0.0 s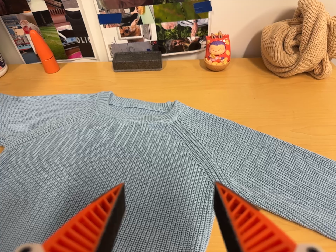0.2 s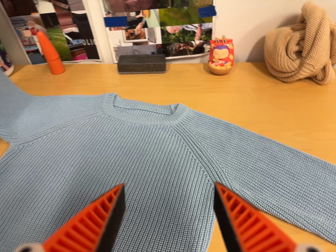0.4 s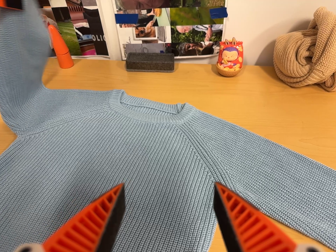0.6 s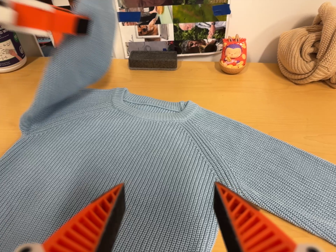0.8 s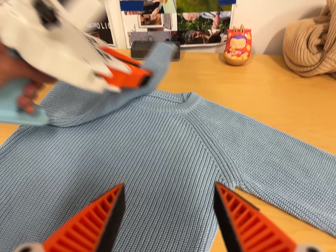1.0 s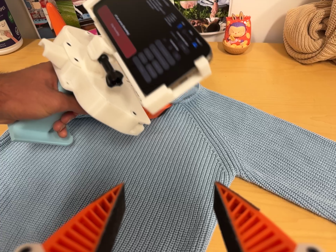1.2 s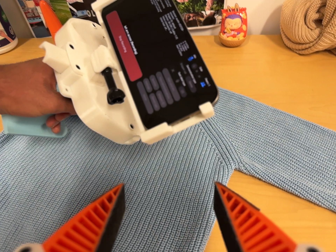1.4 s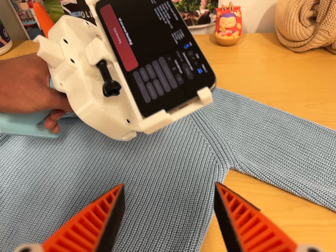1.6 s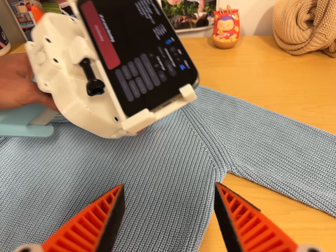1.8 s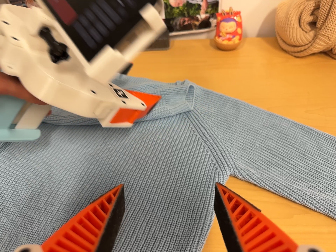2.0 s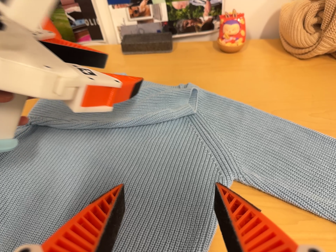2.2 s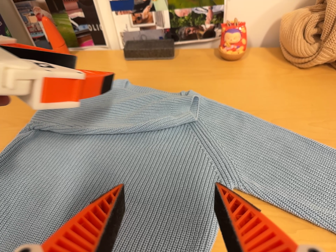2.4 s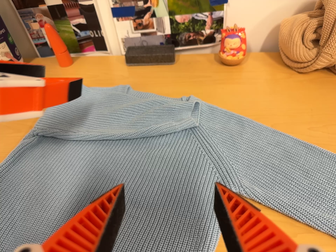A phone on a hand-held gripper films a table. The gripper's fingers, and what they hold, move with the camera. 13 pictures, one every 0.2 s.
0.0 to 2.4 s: The camera shifts only a little, or ends up much as it began.
The film runs forward here.
